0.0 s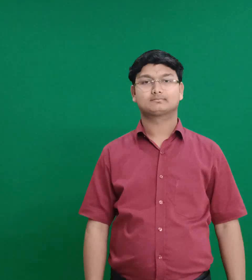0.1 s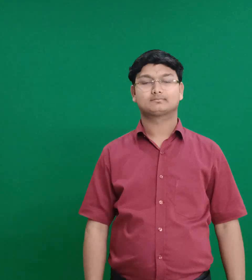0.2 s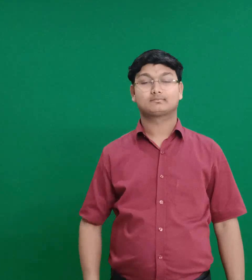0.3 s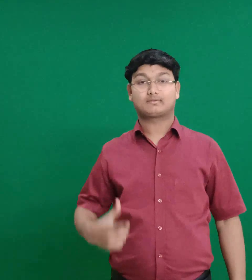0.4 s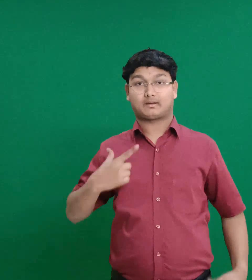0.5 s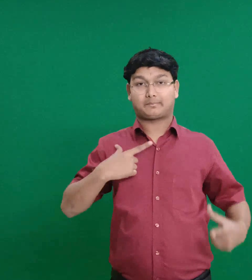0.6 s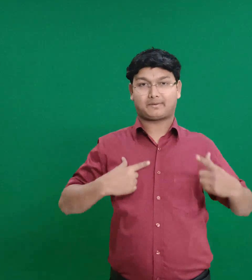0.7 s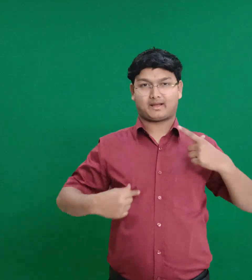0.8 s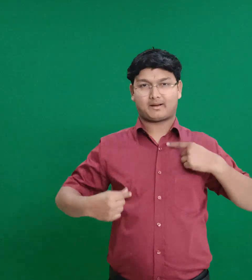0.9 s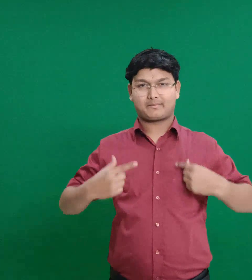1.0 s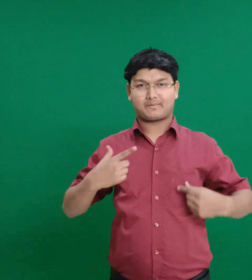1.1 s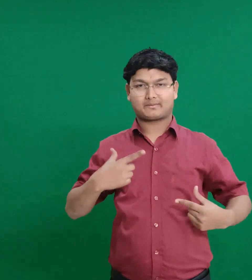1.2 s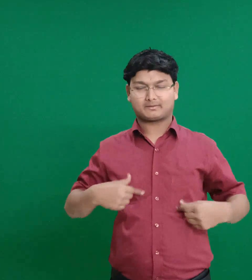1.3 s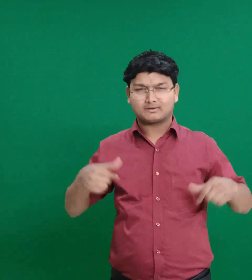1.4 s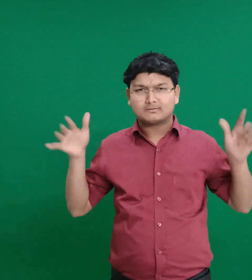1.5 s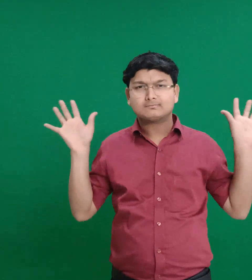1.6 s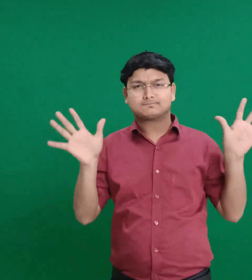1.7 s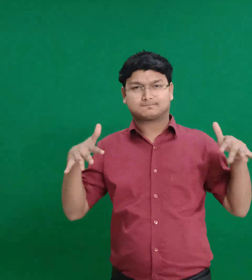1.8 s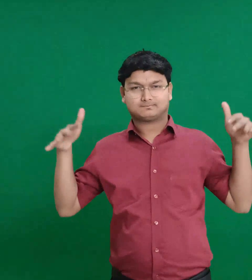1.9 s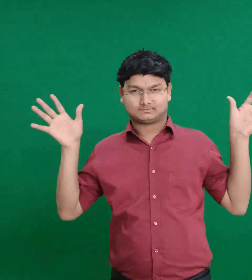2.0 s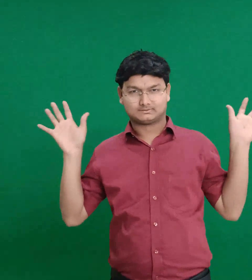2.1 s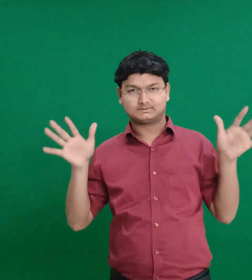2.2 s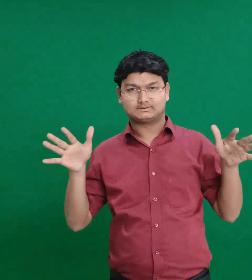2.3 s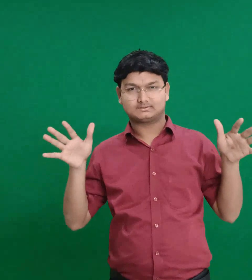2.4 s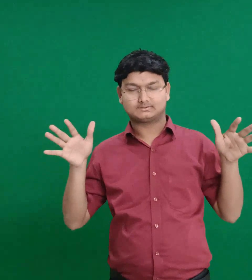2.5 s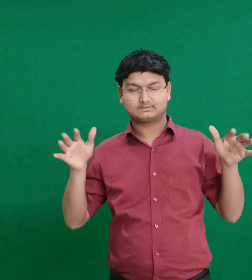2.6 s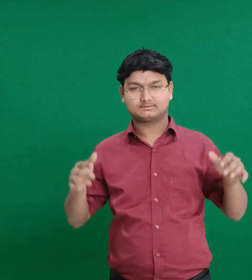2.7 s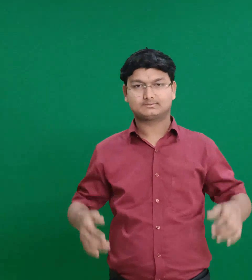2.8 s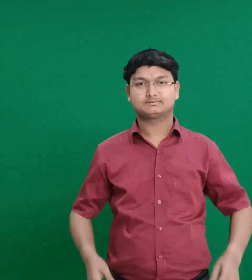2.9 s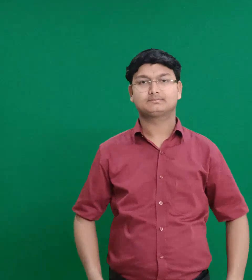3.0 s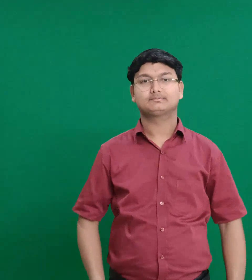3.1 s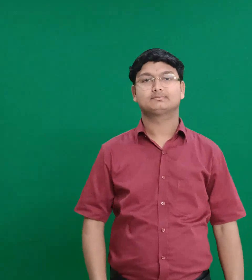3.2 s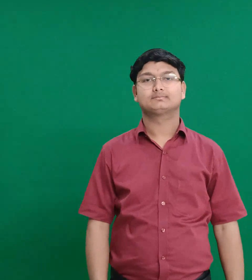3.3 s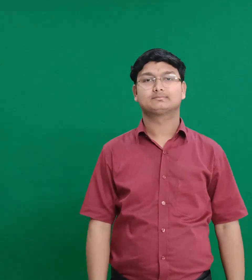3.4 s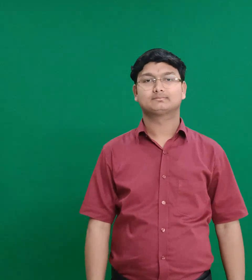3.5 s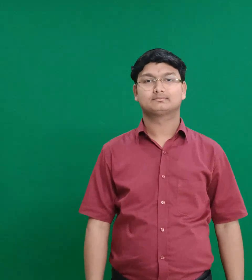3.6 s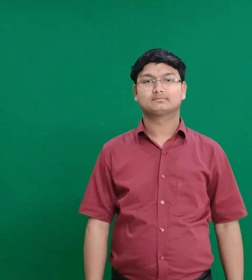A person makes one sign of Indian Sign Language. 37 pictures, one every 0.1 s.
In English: buzzard
